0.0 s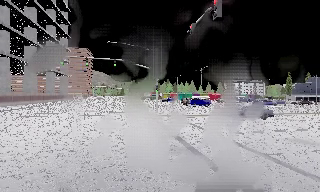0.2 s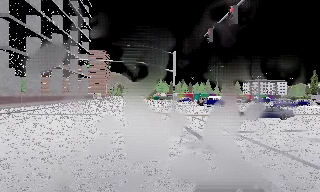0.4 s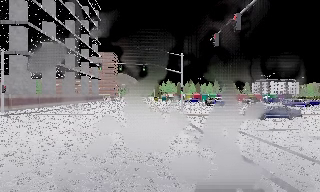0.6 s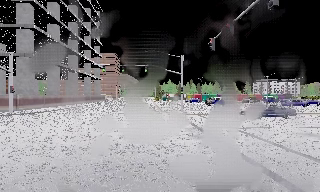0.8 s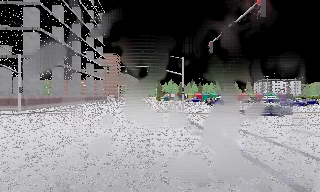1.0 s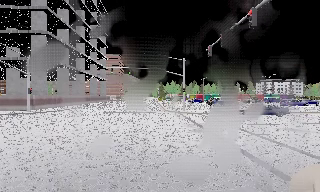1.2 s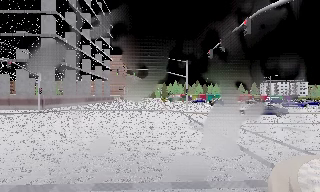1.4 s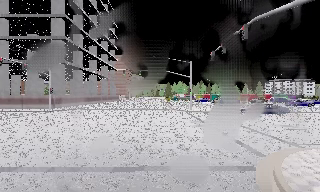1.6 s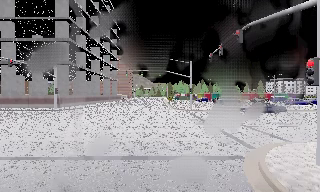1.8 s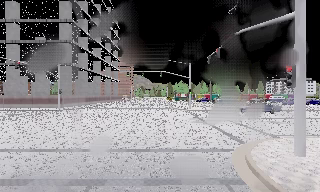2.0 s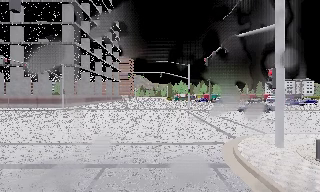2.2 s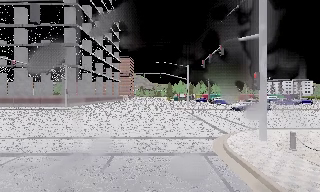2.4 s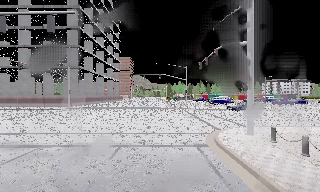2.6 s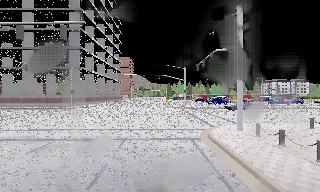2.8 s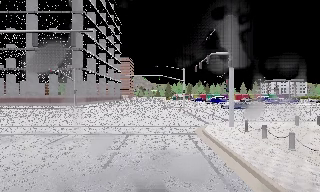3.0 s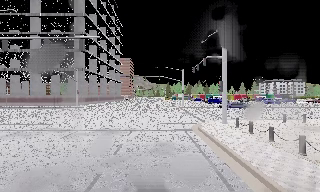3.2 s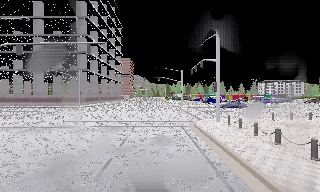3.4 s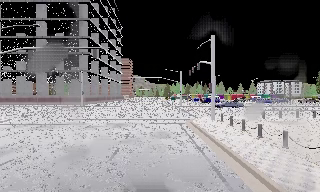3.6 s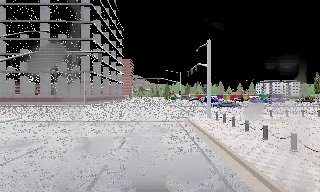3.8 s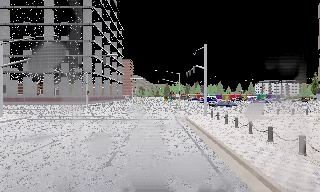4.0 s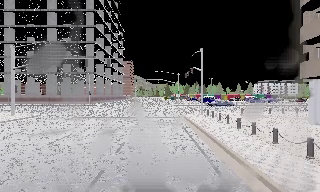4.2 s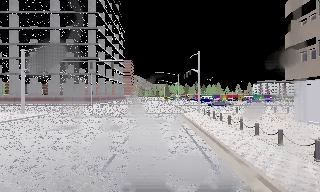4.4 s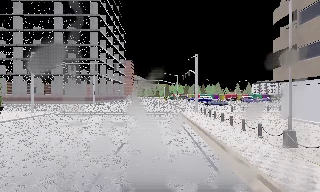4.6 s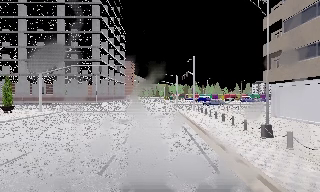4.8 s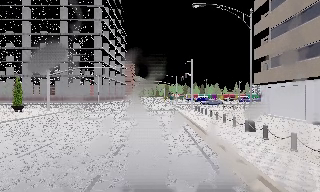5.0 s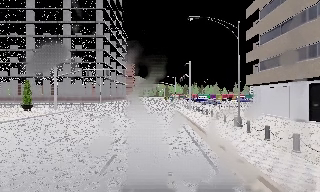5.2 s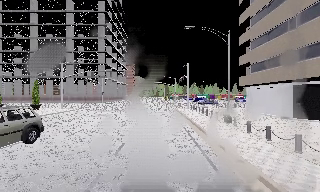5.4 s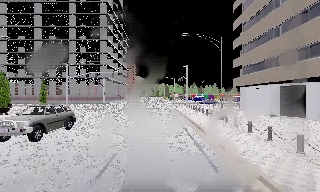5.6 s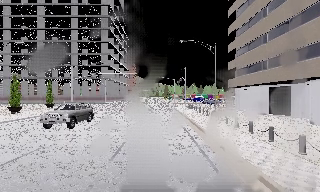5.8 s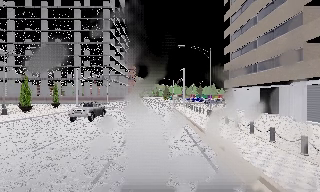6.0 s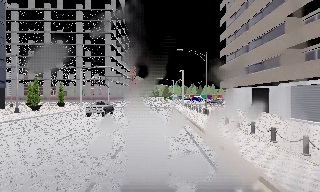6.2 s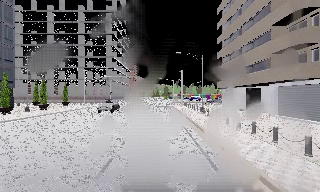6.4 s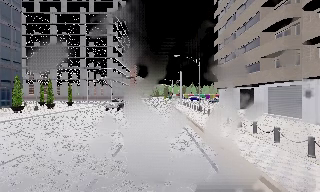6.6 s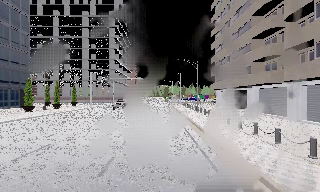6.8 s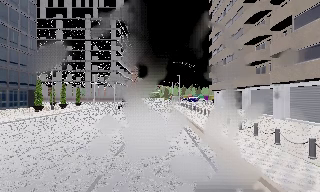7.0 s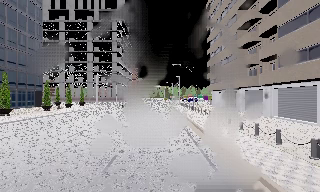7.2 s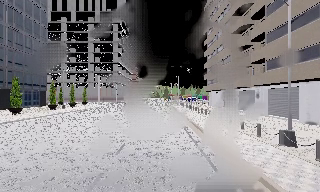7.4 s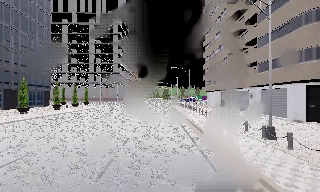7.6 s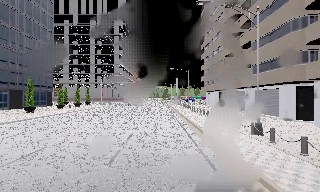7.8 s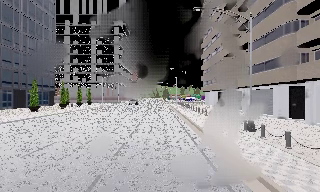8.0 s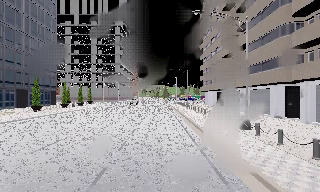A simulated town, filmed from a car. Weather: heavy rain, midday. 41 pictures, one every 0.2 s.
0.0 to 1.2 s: The camera pans to its left, which is counterclockwise from overhead, by about 10 degrees. It travels backward, about 5 m, so what stands in front gets smaller.
1.2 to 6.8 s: The camera travels backward, about 35 m, so what stands in front gets smaller.
6.8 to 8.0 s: The camera travels backward, about 6 m, so what stands in front gets smaller. It loses speed.
The film runs backward here.
